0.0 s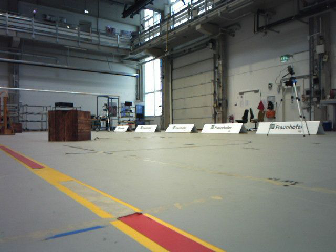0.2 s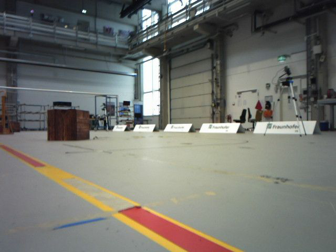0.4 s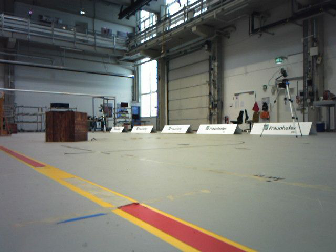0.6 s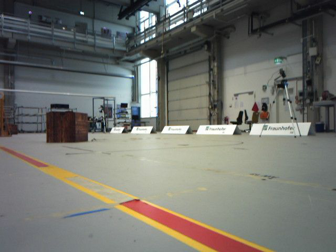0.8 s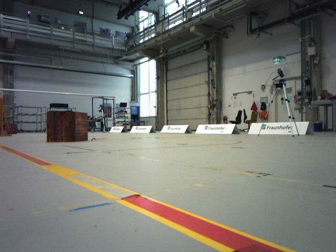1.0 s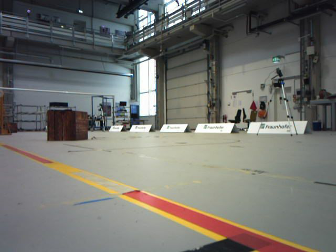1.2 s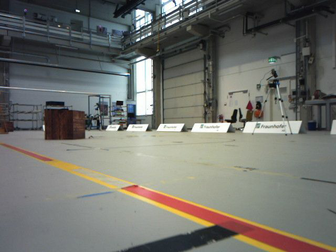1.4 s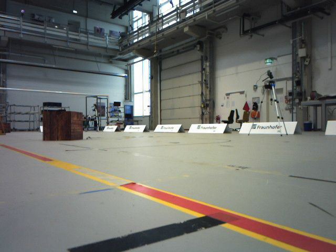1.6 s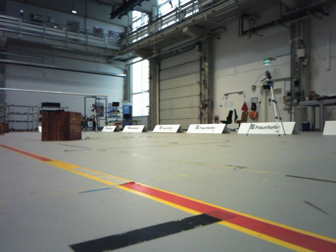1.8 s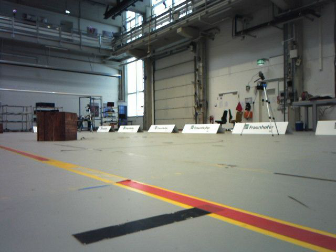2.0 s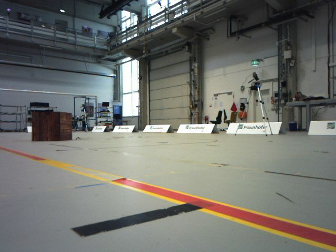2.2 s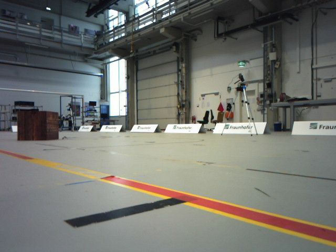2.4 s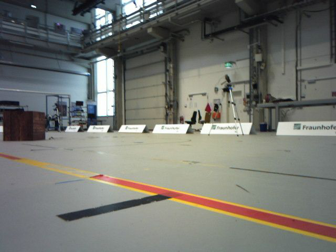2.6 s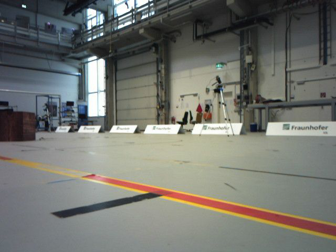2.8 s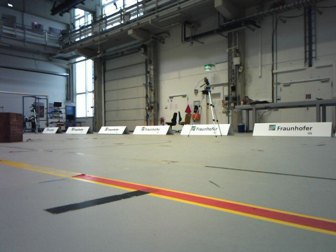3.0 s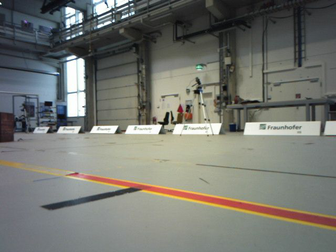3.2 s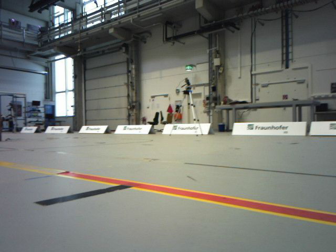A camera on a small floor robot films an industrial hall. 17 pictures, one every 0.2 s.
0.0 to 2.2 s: The camera travels backward, about 0.4 m, so what stands in front gets smaller.
2.2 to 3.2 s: The camera swings to its right by about 10 degrees, and the scene slides to the left. It travels backward, about 0.2 m, so what stands in front gets smaller.
The film runs backward here.
